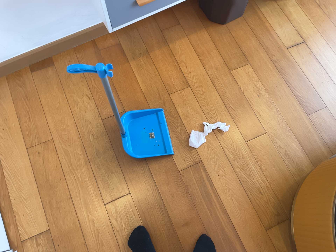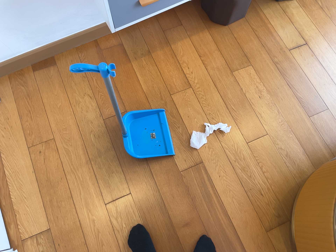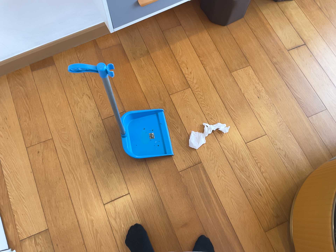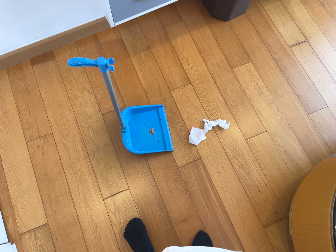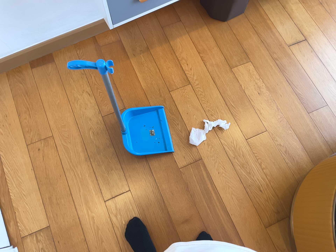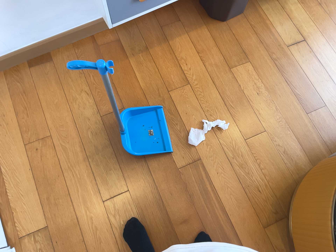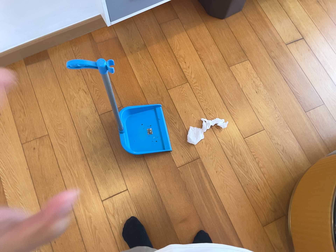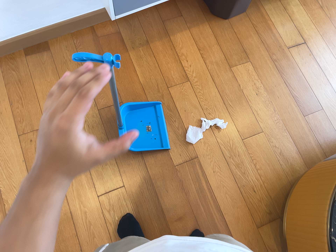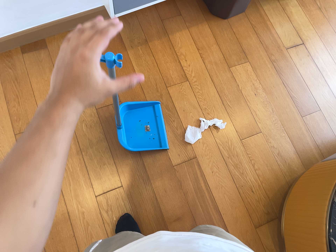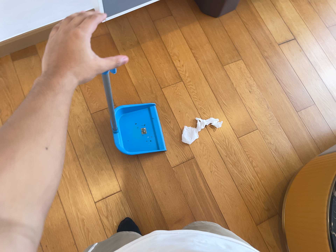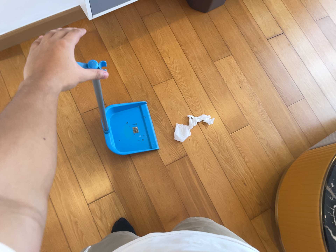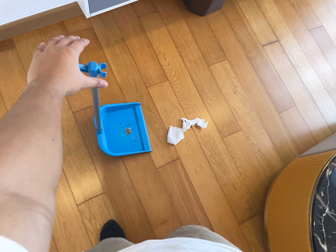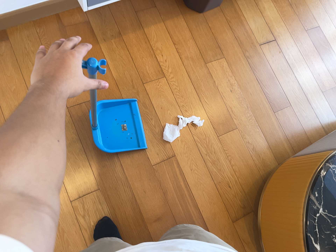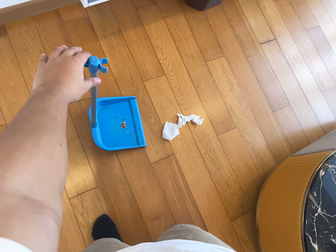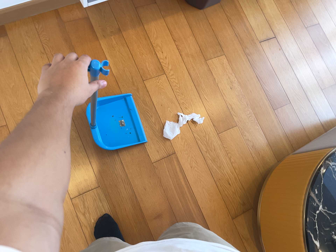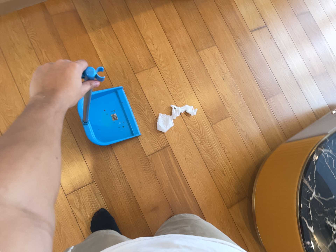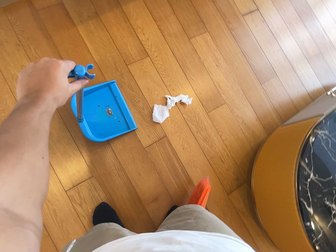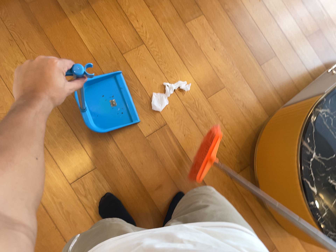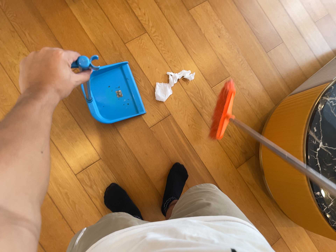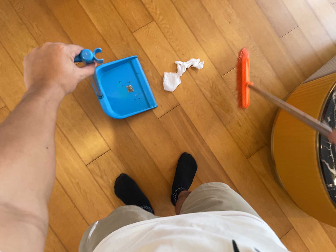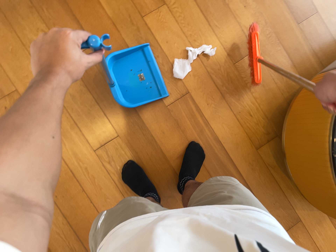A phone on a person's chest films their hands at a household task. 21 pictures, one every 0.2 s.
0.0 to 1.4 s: The camera shifts only a little, or ends up much as it began.
1.4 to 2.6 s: The camera travels to its left and toward the top of its view, about 10 cm.
2.6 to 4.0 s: The camera travels to its right and forward, about 10 cm. Its aim tips toward the bottom of its view by about 15 degrees, and the scene shifts upward. It rolls about its line of sight by about 10 degrees, and the scene rotates counterclockwise.
The film runs forward here.
